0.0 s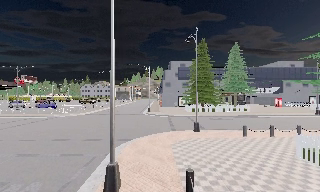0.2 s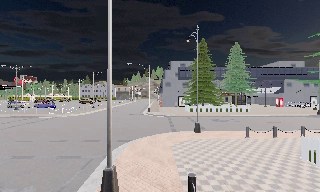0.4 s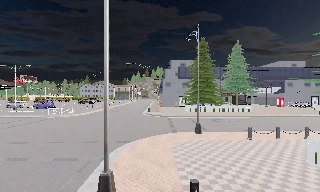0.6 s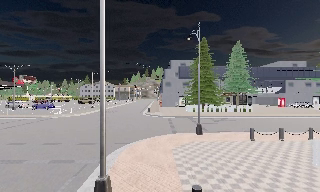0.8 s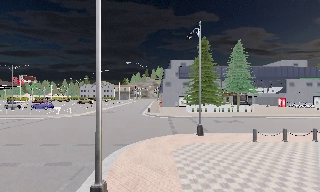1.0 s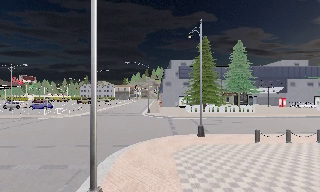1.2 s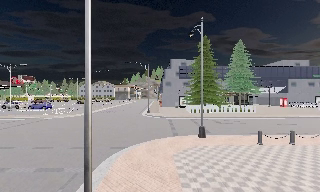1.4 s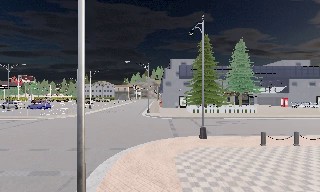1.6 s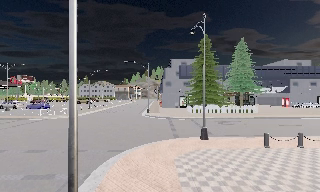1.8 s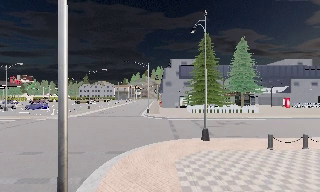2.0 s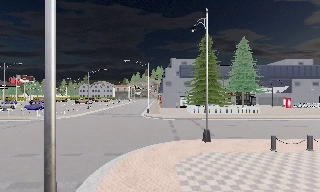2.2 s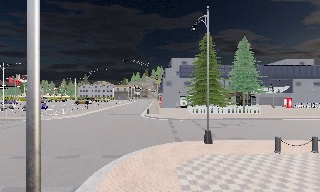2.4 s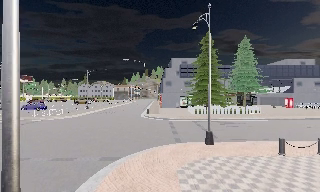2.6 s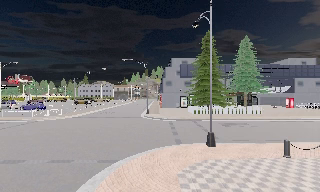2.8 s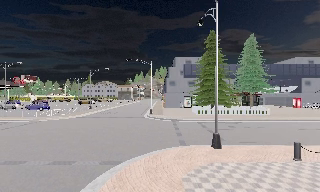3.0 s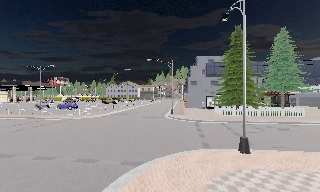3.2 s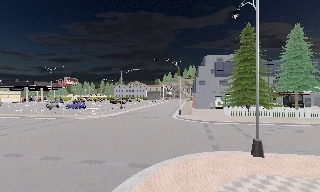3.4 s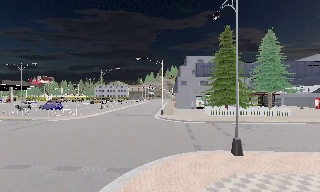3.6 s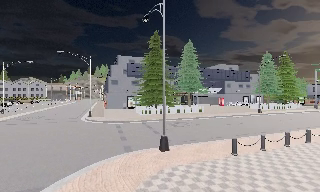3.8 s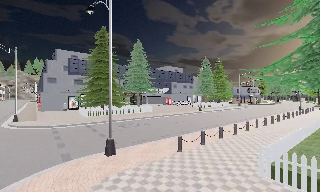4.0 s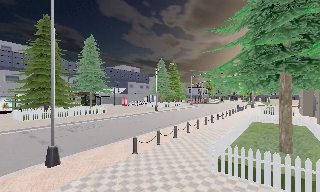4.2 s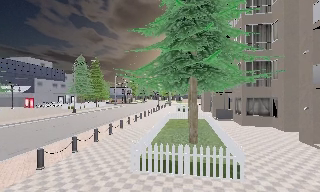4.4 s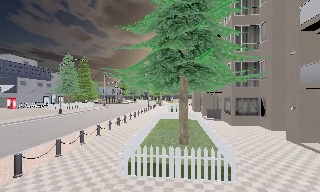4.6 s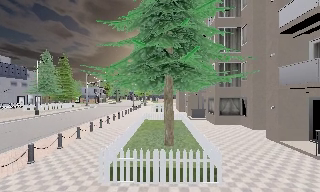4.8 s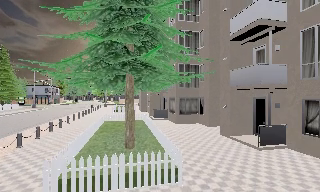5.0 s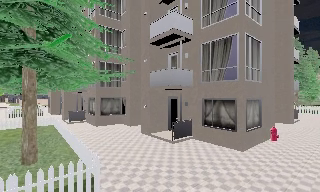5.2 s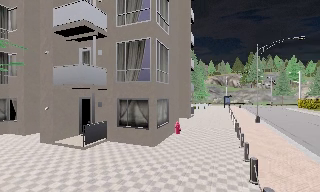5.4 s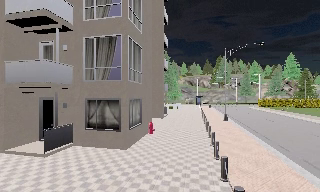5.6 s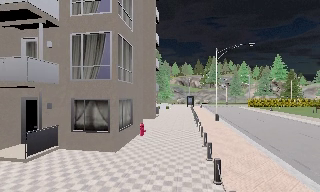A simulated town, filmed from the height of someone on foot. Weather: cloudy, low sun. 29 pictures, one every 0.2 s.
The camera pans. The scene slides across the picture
to the left.
The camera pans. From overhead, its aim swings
clockwise.
0.0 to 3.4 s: The camera travels forward, about 4 m, so what stands in front looms larger.
3.4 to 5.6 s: The camera pans to its right, which is clockwise from overhead, by about 175 degrees. It travels forward, about 2.5 m.
The film runs forward here.
